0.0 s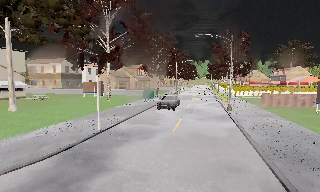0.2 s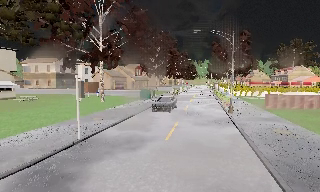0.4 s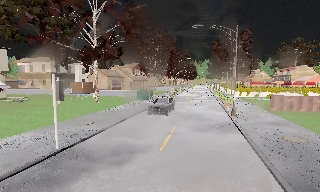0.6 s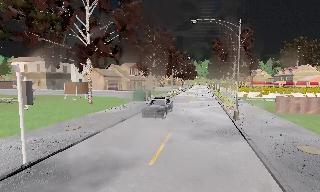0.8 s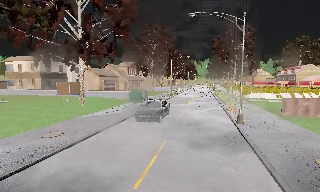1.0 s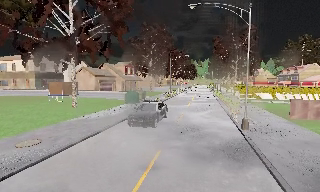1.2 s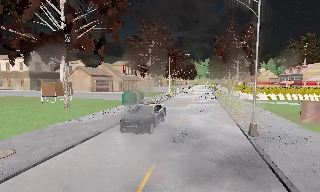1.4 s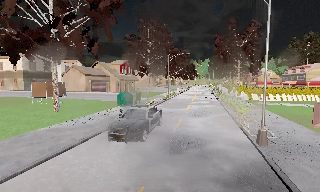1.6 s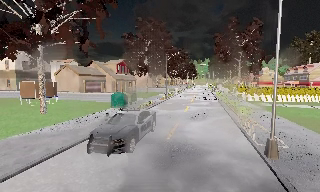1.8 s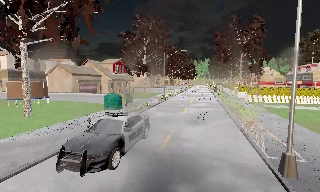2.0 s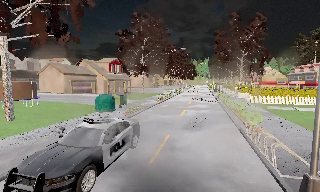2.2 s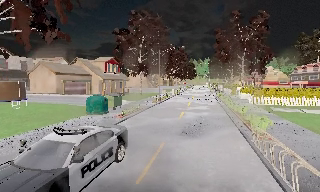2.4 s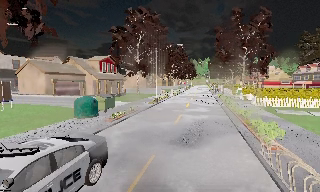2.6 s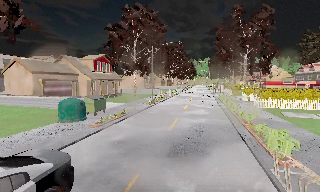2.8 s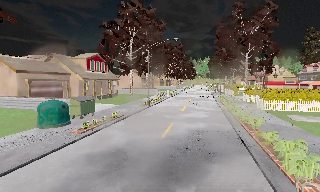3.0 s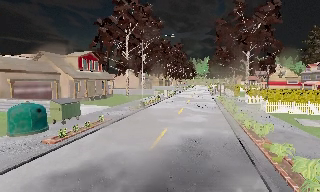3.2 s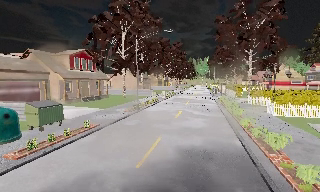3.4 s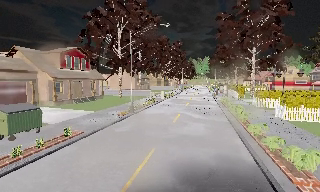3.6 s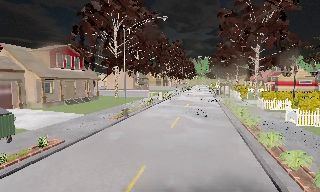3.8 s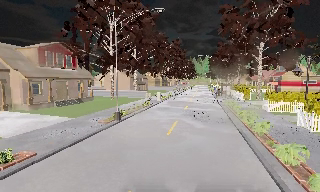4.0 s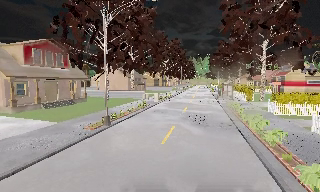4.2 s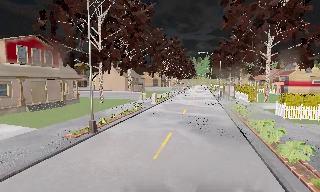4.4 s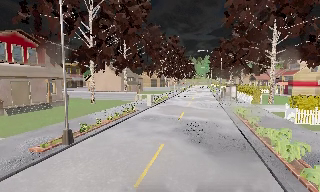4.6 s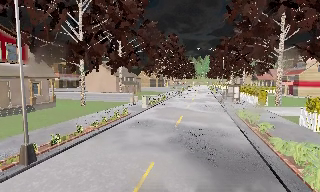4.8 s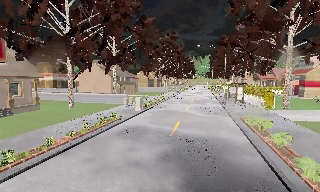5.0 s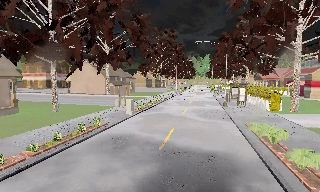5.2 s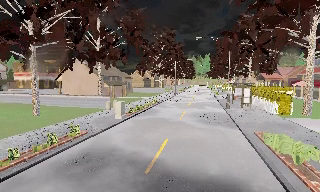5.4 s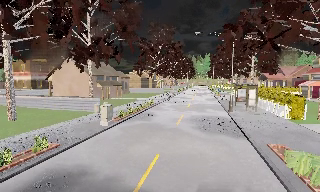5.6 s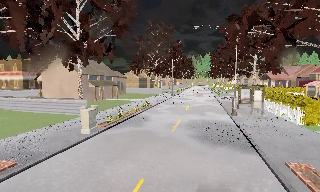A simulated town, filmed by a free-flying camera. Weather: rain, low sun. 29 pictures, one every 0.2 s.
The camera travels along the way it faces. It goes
forward.
0.0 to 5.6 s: The camera travels forward, about 40 m, so what stands in front looms larger.
The film runs forward here.
